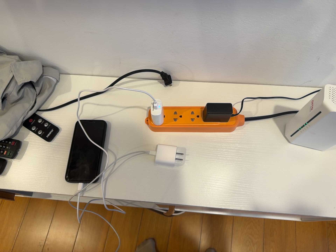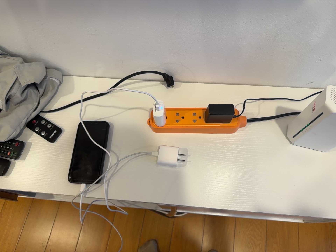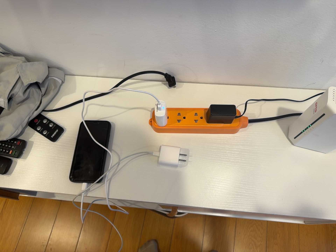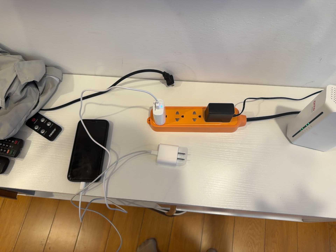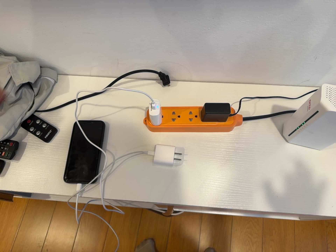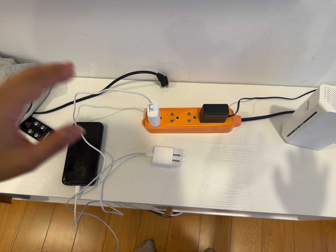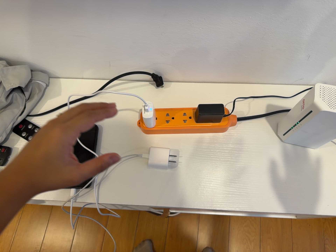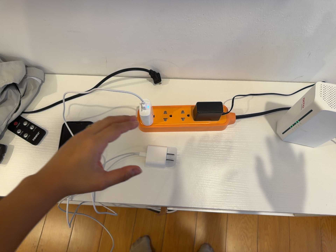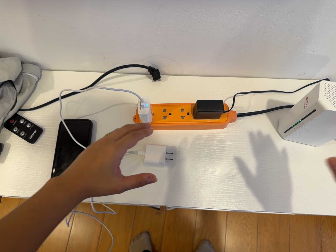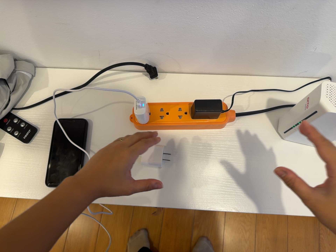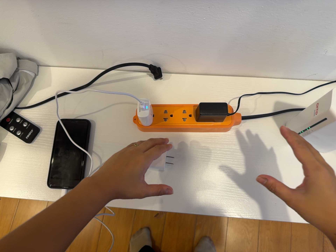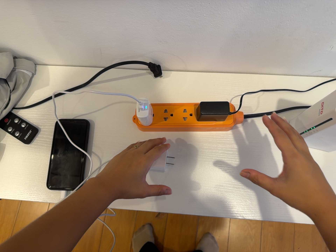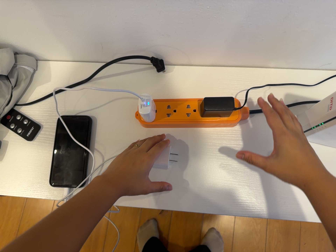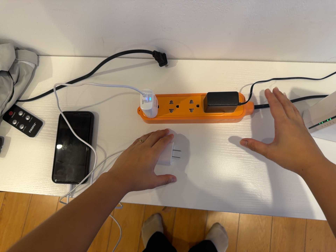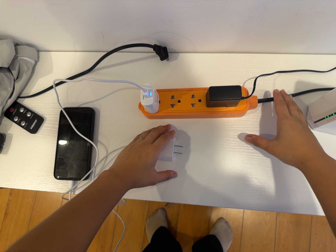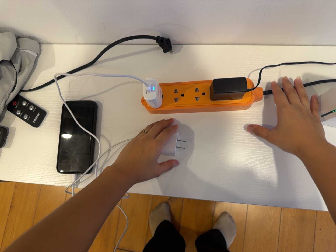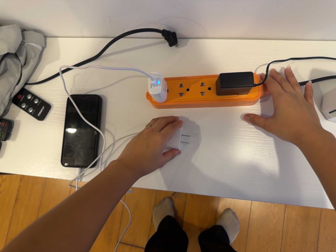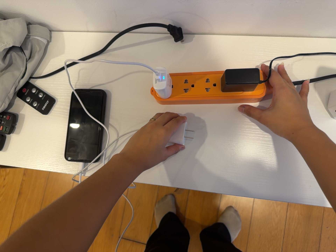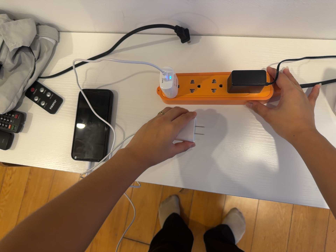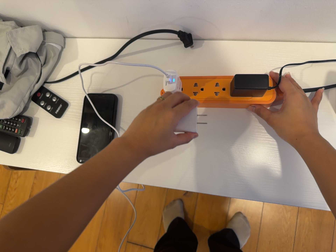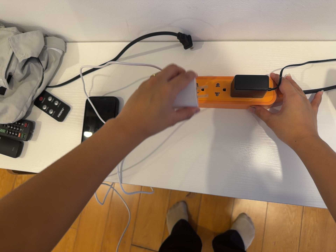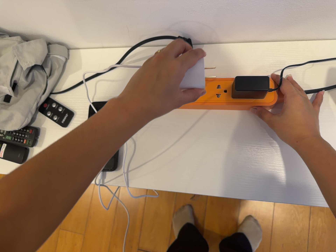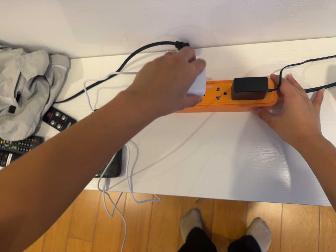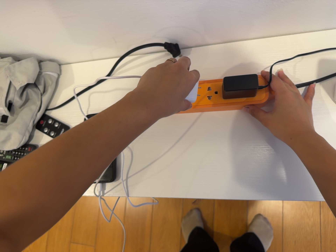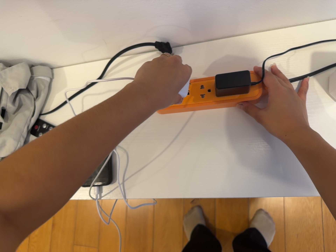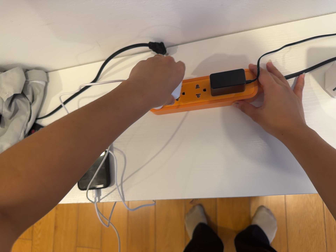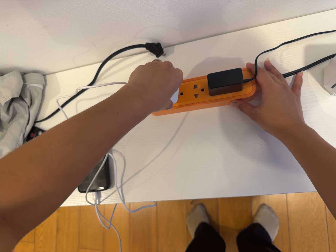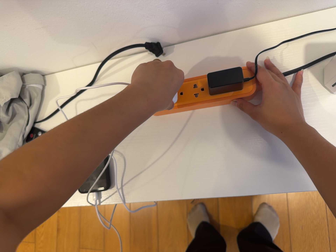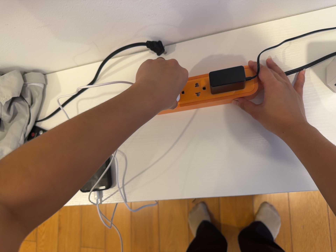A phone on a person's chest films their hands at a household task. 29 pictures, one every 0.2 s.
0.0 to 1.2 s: The camera shifts only a little, or ends up much as it began.
1.2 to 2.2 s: The camera travels toward the top of its view and forward, about 8 cm.
2.2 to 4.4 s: The camera swings to its left by about 10 degrees, and the scene slides to the right.
4.4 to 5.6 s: The camera rolls about its line of sight by about 10 degrees, and the scene rotates counterclockwise.
The film runs forward here.
